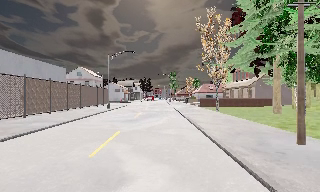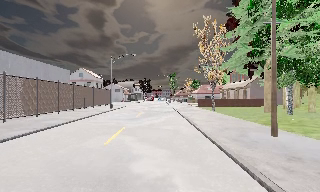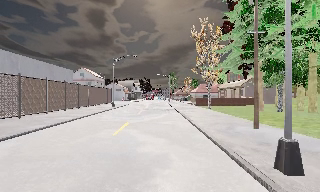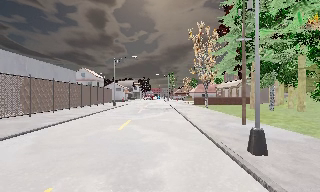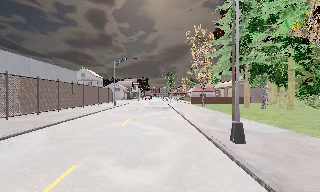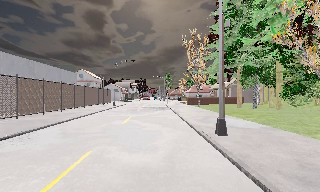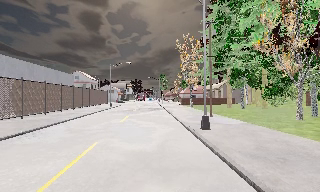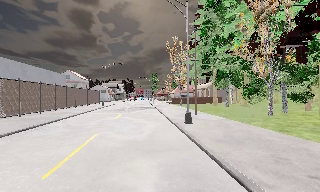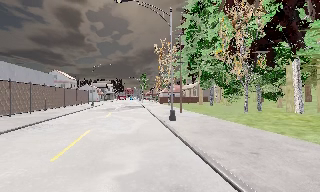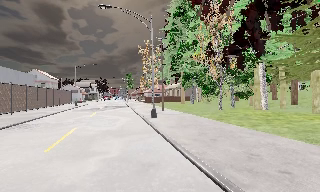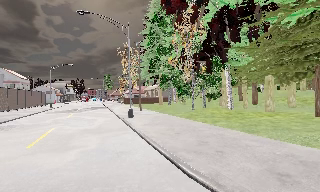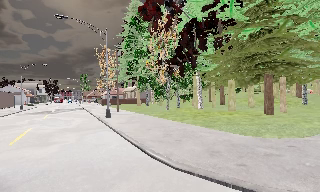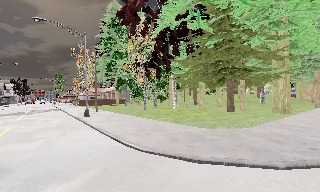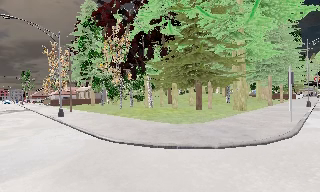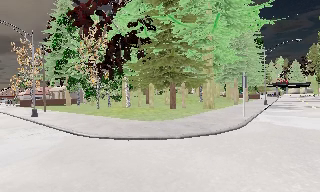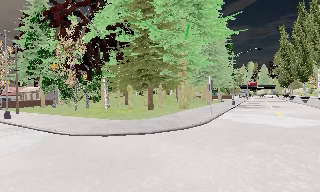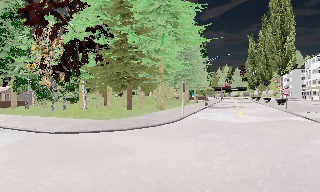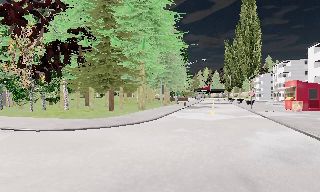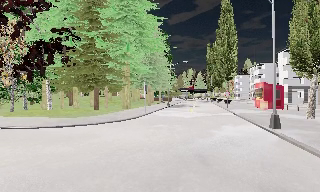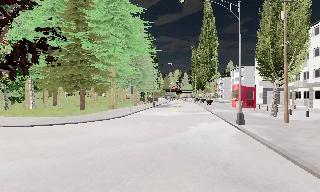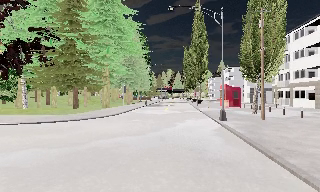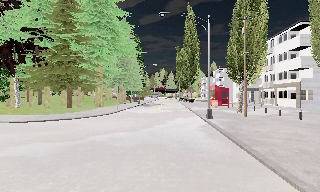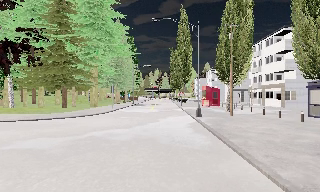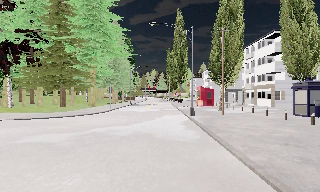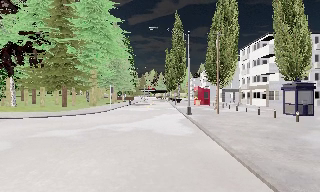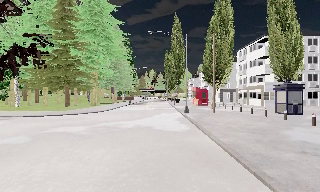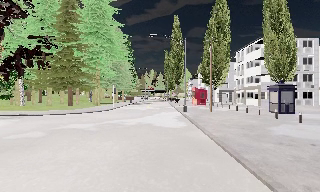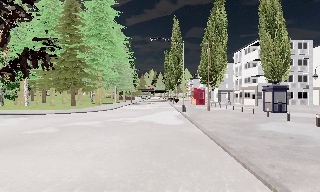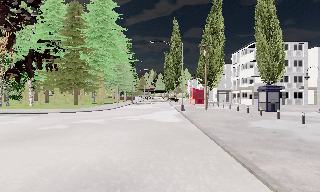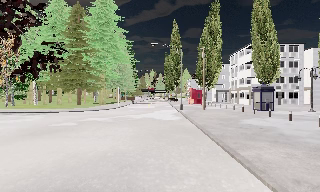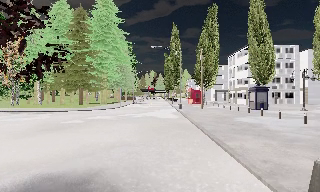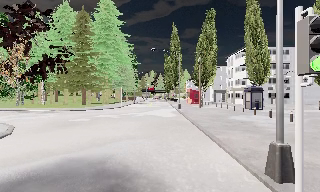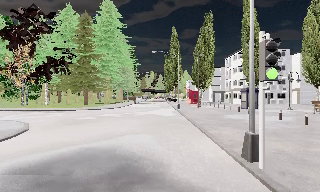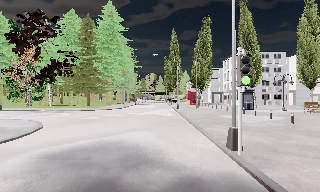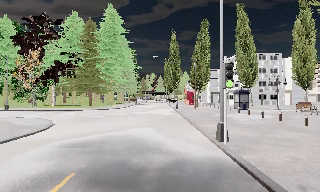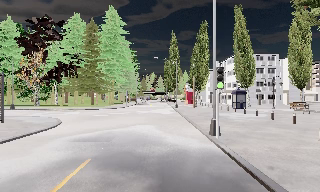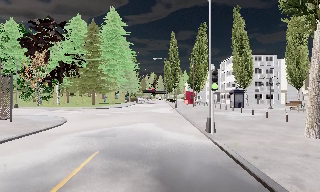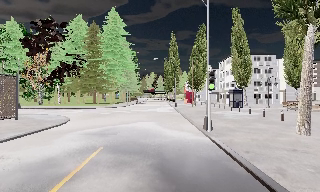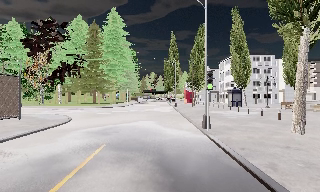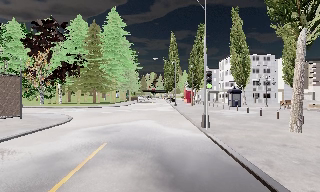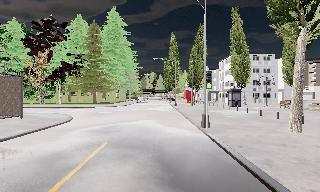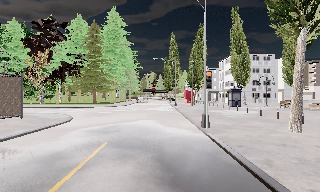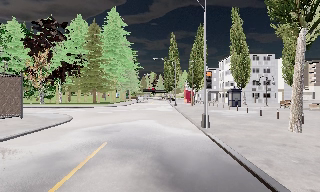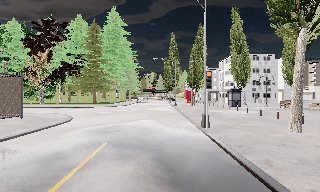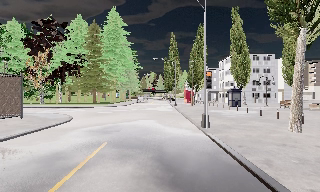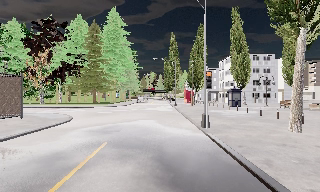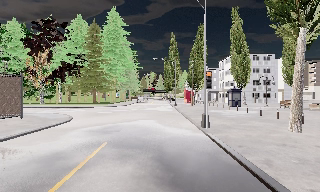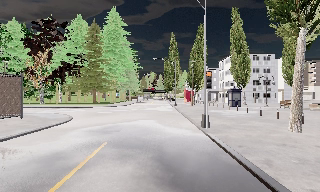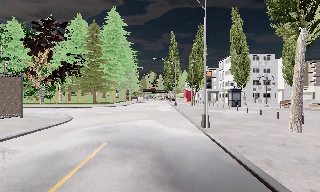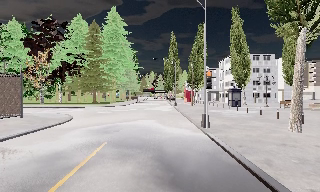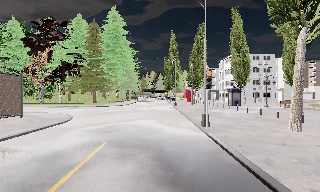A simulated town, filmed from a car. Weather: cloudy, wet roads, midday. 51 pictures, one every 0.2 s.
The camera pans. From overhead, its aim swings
clockwise.
The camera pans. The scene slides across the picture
to the left.
0.0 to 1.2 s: The camera travels backward, about 7 m, so what stands in front gets smaller.
1.2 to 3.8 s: The camera swings to its right by about 80 degrees, and the scene slides to the left. It travels backward, about 15 m.
3.8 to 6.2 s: The camera travels backward, about 11 m, so what stands in front gets smaller.
6.2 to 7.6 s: The camera travels backward, about 5 m, so what stands in front gets smaller. It loses speed.
7.6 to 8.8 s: The camera shifts only a little, or ends up much as it began.
8.8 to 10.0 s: The camera keeps its place and its aim.
The film runs backward here.
